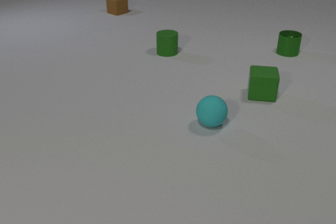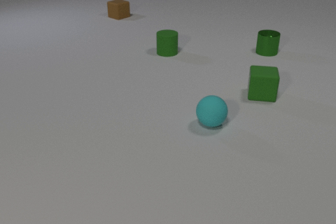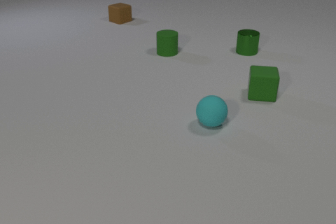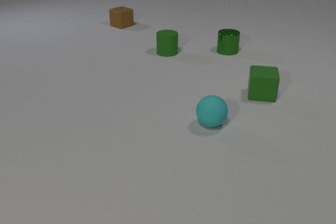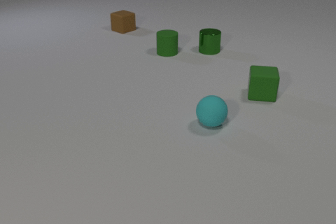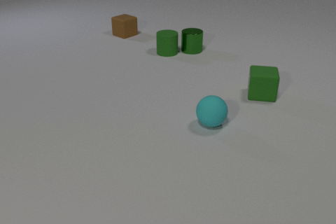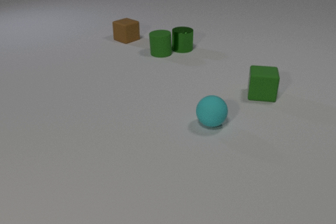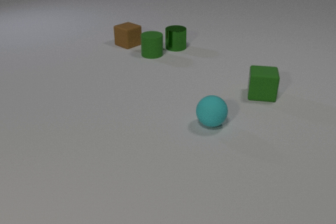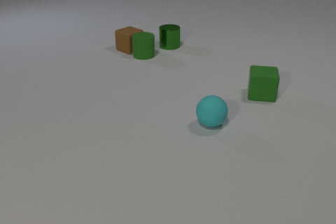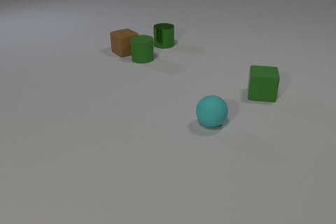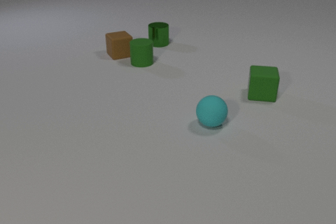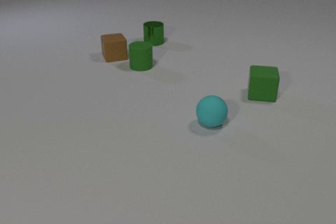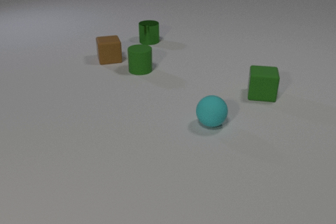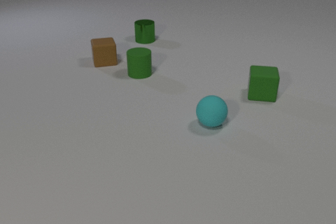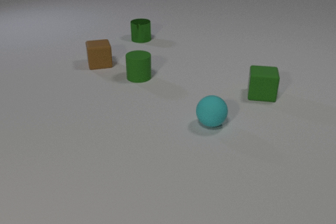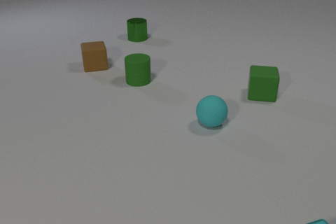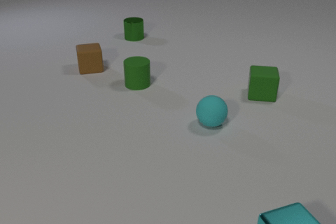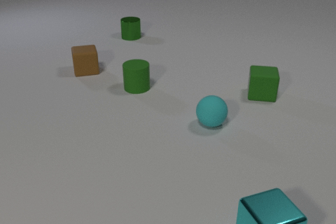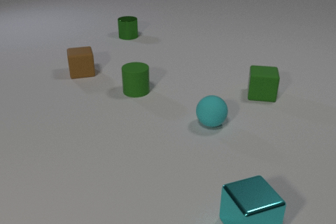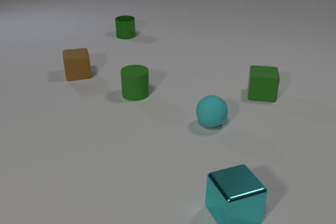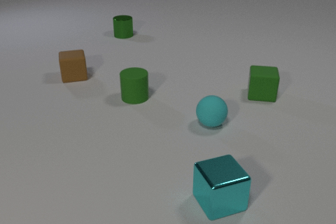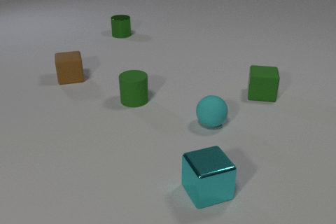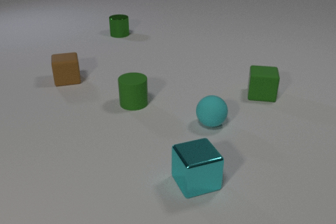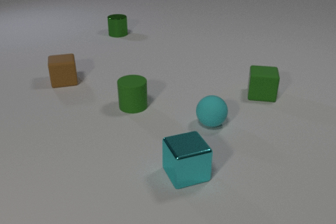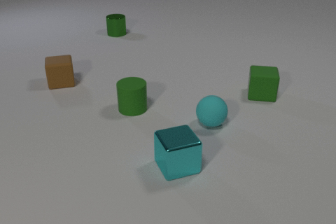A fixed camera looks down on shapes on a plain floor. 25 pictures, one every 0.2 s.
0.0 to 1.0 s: The green metal cylinder slides to the left. The brown rubber cube slides toward the camera.
1.0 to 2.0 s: The green metal cylinder slides to the left and away from the camera. The green rubber cylinder slides toward the camera and to the left. The brown rubber cube slides toward the camera, spins clockwise seen from above by about 15 degrees, its near face sliding to the left. The green metal cylinder and the green rubber cylinder collide. The green rubber cylinder and the brown rubber cube collide.
2.0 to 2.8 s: The green metal cylinder slides to the left and away from the camera. The green rubber cylinder slides toward the camera. The brown rubber cube slides toward the camera and to the left.
2.8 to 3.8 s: The green metal cylinder slides to the left and away from the camera. The green rubber cylinder slides toward the camera. The brown rubber cube slides toward the camera and to the left. The cyan metal cube comes in at the bottom edge, slides to the left and away from the camera.
3.8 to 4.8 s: The green metal cylinder slides to the left and away from the camera. The green rubber cylinder slides toward the camera. The brown rubber cube slides to the left and toward the camera. The cyan metal cube slides away from the camera and to the left.
What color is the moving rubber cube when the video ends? brown.
How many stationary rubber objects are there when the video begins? 3.
How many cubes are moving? 2.
